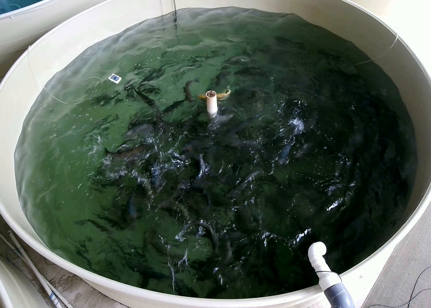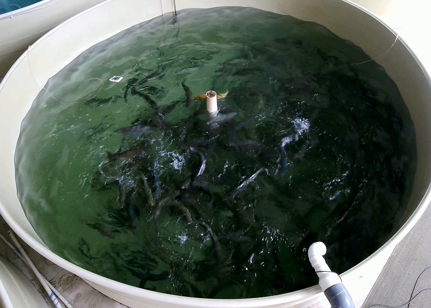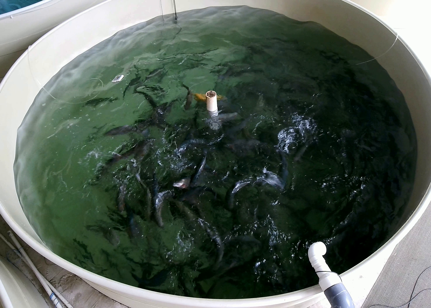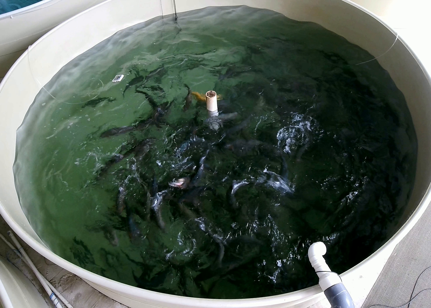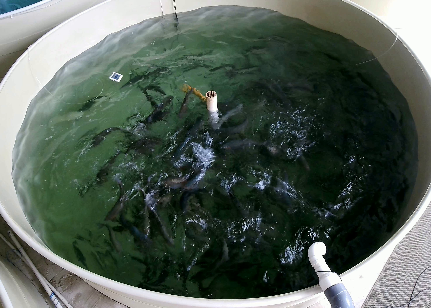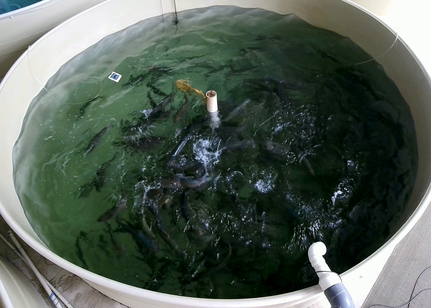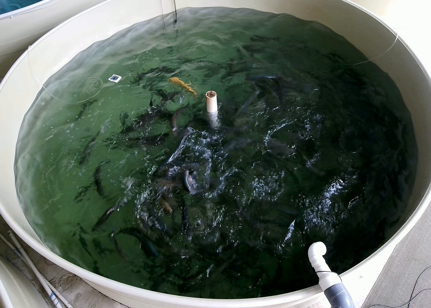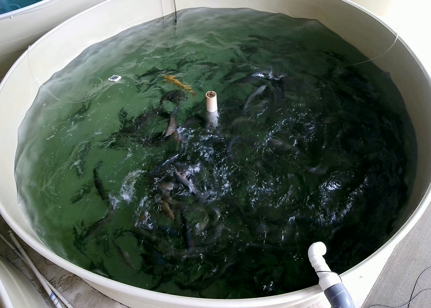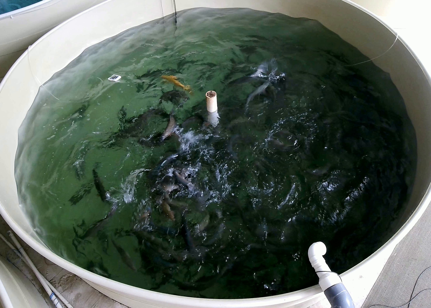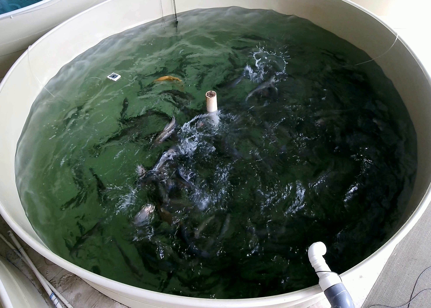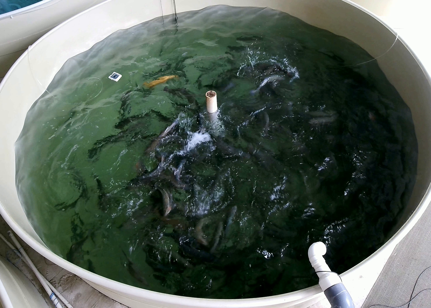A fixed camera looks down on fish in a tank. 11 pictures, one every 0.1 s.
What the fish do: Strong feeding.
